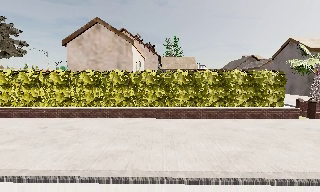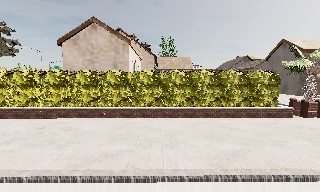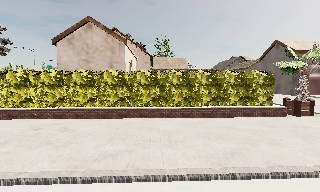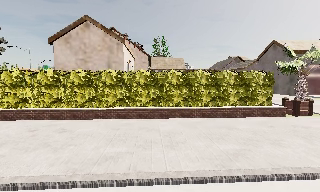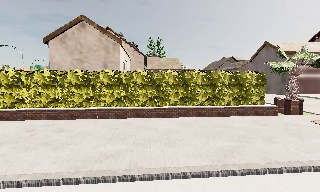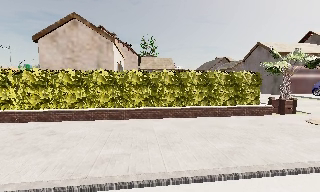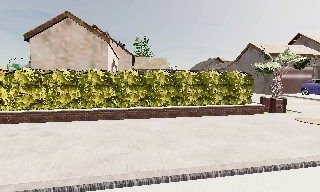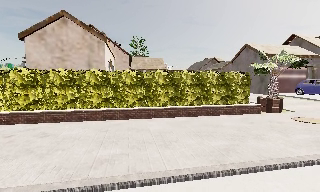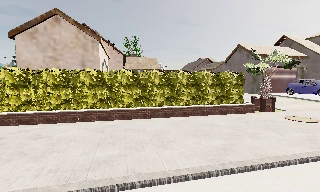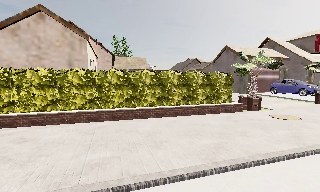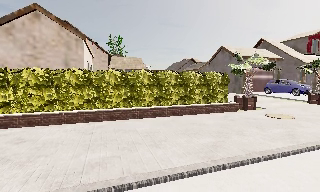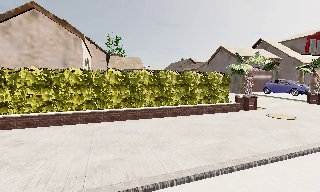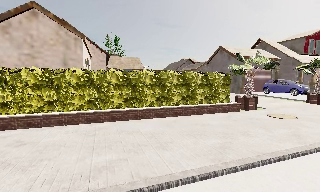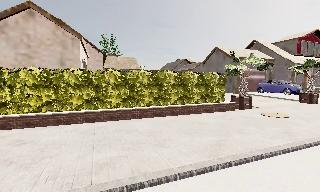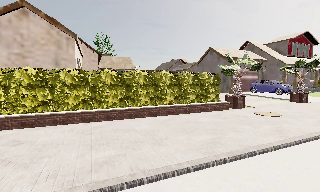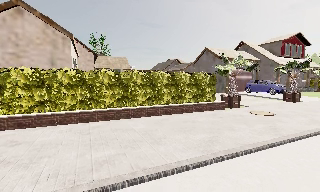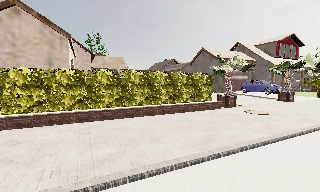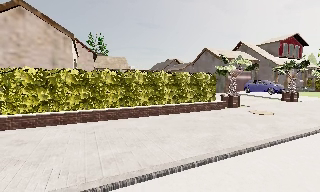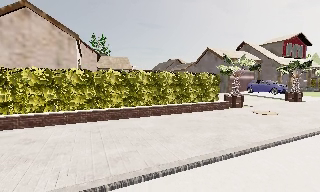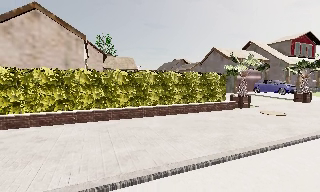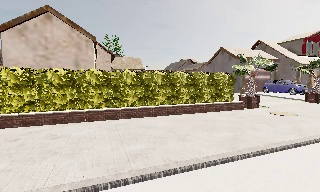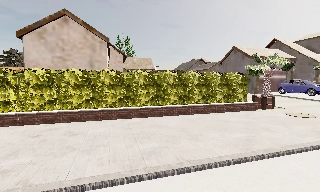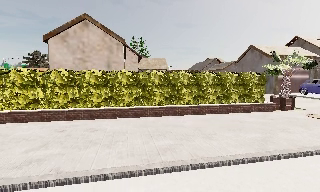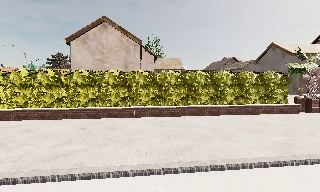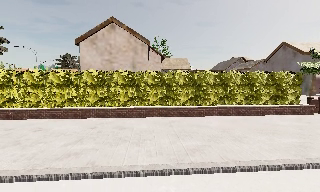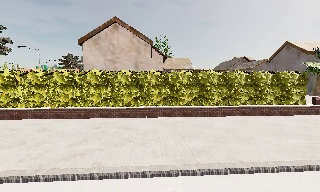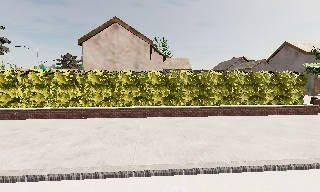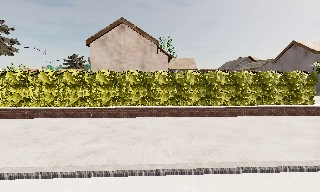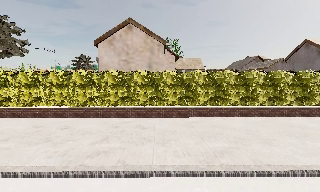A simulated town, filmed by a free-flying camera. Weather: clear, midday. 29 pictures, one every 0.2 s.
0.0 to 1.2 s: The scene slides to the left, as the camera pans about 10 degrees to its right. It travels to its left, about 0.5 m.
1.2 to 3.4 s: The scene slides to the left, as the camera pans about 15 degrees to its right. It travels to its left, about 1 m.
3.4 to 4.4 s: The camera pans to its left, which is counterclockwise from overhead, by about 15 degrees.
4.4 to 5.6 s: The scene slides to the right, as the camera pans about 10 degrees to its left. It travels to its left, about 0.5 m, so close, fixed things drift to the right.
The film runs forward here.
